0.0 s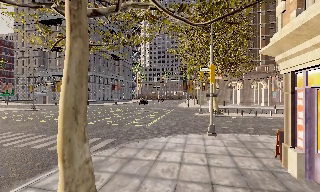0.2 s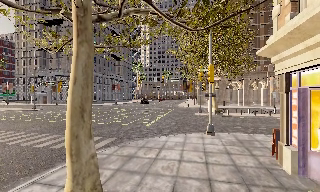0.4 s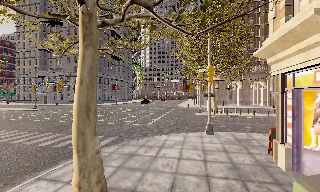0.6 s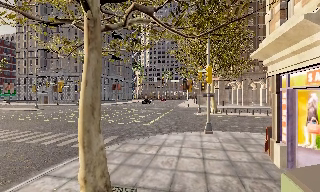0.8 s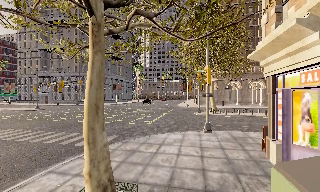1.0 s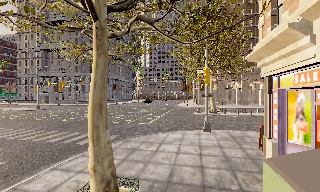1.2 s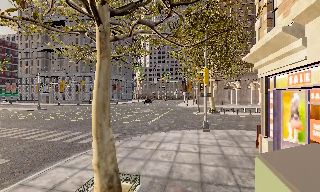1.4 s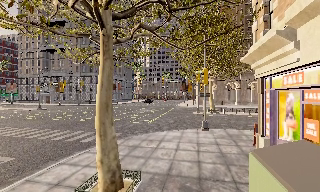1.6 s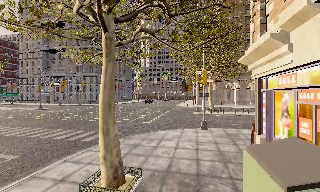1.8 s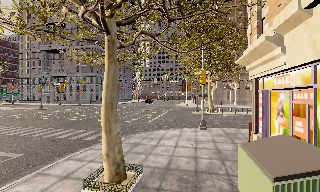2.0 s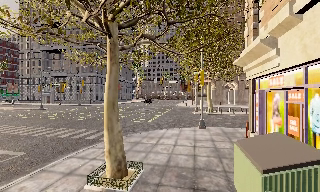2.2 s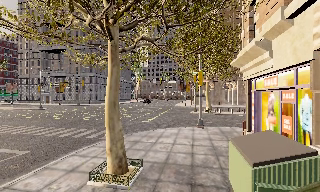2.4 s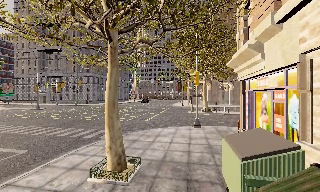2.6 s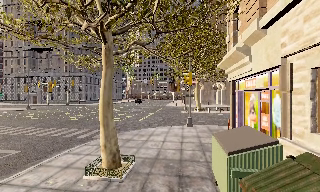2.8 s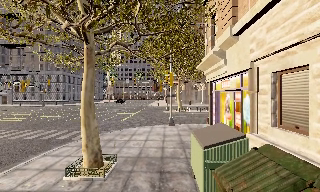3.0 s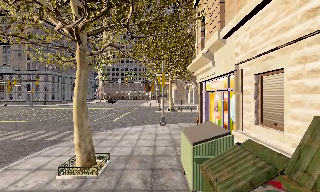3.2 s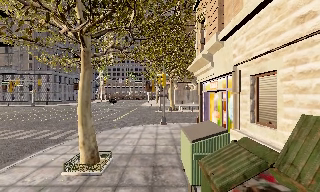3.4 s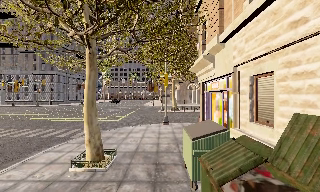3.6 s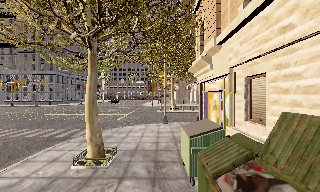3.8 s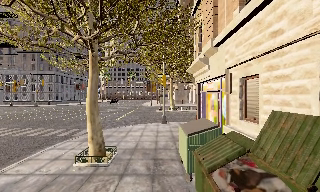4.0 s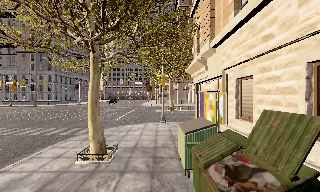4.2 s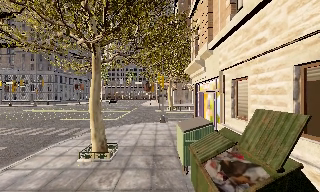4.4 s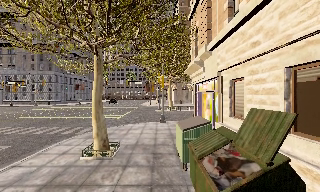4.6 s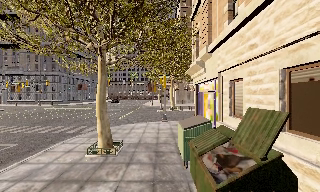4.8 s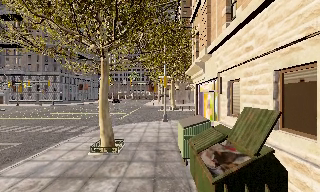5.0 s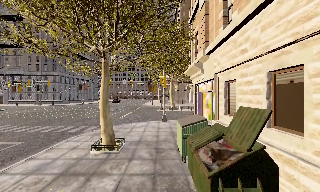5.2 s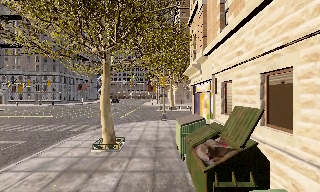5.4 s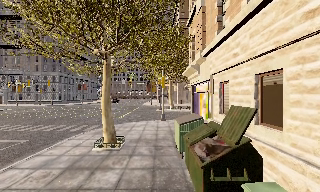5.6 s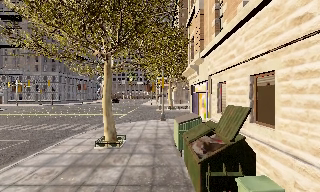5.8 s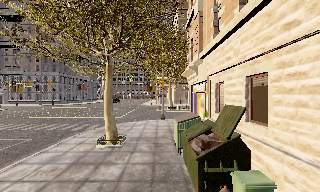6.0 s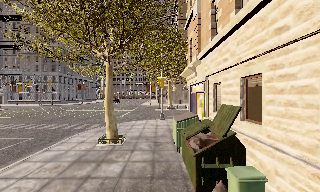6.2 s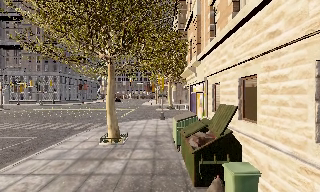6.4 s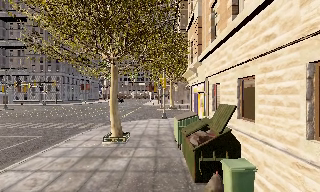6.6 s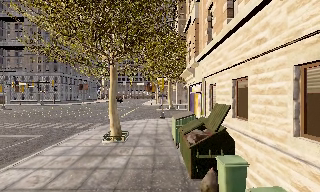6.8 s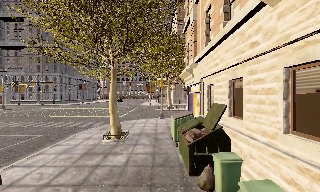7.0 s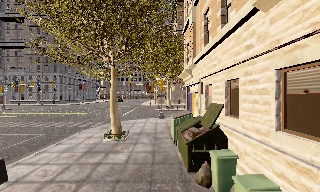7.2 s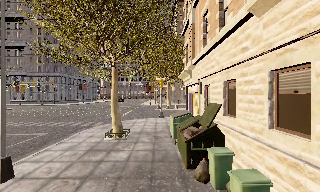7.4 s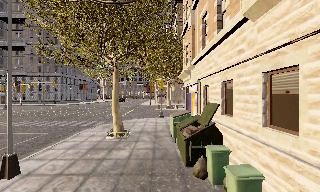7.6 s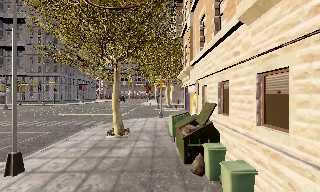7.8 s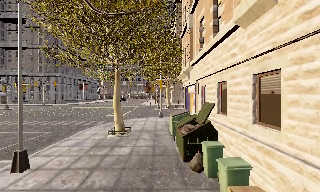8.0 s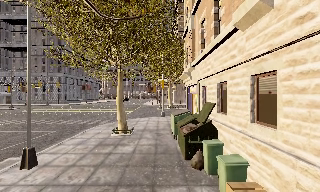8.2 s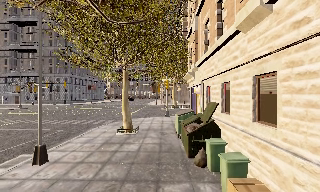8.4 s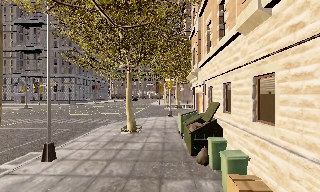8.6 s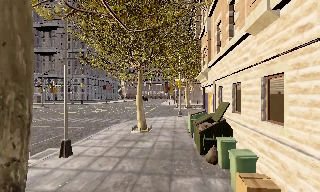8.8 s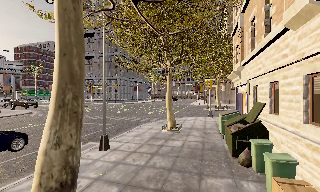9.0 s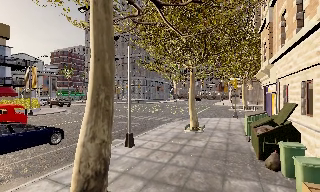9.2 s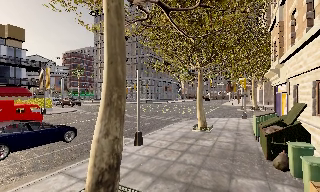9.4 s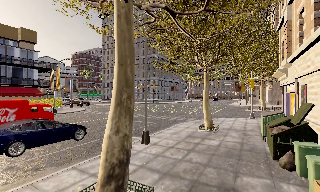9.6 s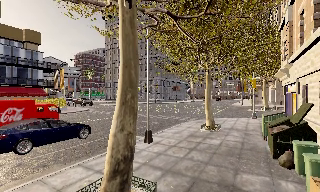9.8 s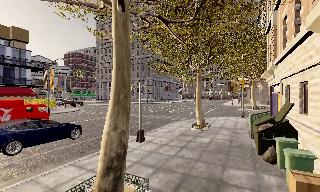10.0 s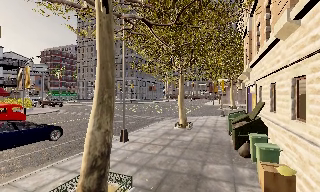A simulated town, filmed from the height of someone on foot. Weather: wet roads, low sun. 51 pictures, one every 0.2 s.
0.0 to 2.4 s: The camera travels backward, about 2.5 m, so what stands in front gets smaller.
2.4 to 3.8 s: The camera pans to its right, which is clockwise from overhead, by about 10 degrees. It travels backward, about 1.5 m, so what stands in front gets smaller.
3.8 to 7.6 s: The camera travels backward, about 4 m, so what stands in front gets smaller.
7.6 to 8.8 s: The scene slides to the right, as the camera pans about 15 degrees to its left. It travels backward, about 1 m, so what stands in front gets smaller.
8.8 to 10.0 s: The camera travels backward, about 1 m, so what stands in front gets smaller.
The film runs backward here.
